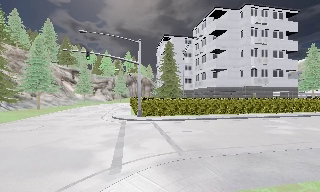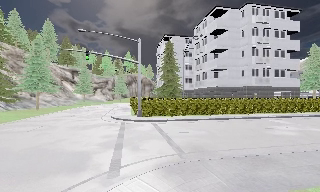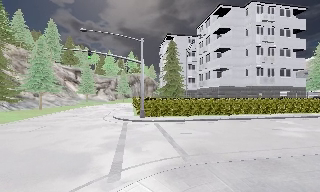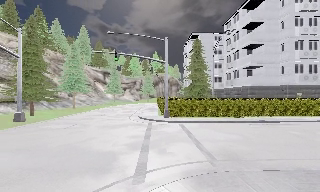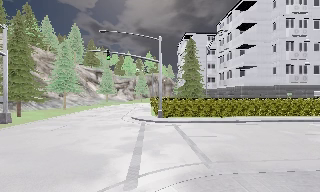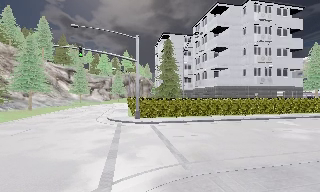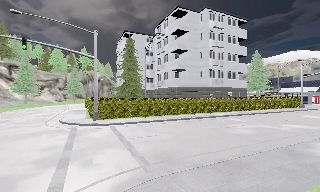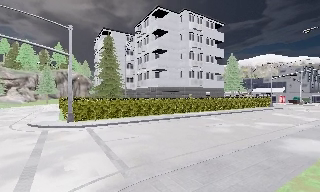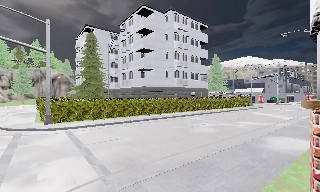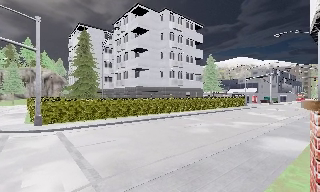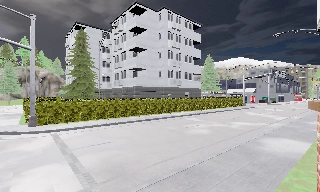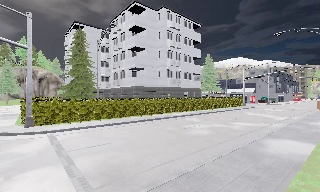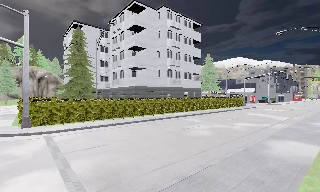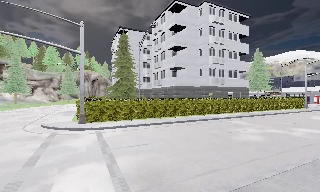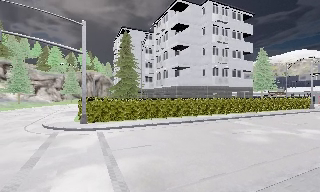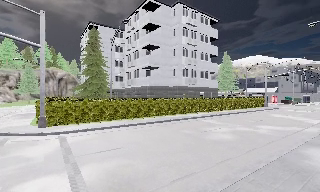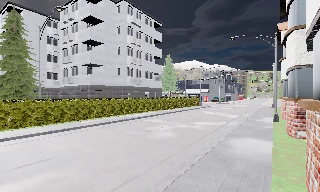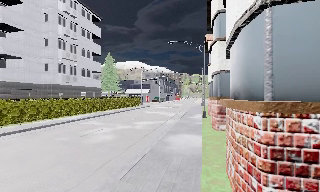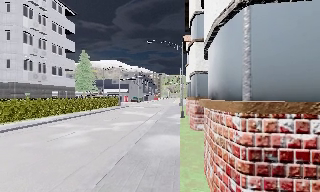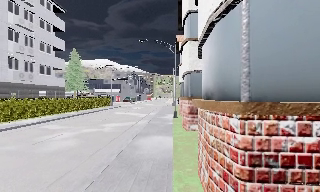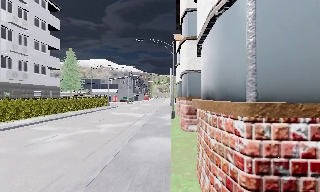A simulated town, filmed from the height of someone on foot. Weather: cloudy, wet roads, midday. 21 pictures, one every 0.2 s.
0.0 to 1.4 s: The camera pans to its right, which is clockwise from overhead, by about 20 degrees. It travels forward, about 1.5 m, so what stands in front looms larger.
1.4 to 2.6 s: The camera travels forward, about 1.5 m, so what stands in front looms larger.
2.6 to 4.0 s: The camera pans to its right, which is clockwise from overhead, by about 60 degrees. It travels forward, about 1.5 m.
The film runs forward here.
